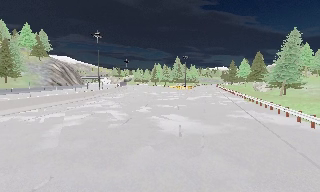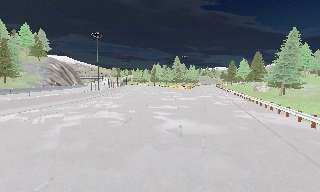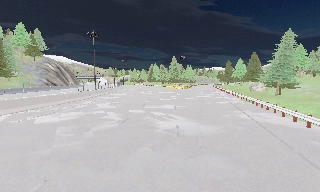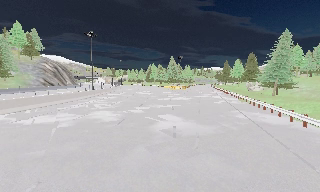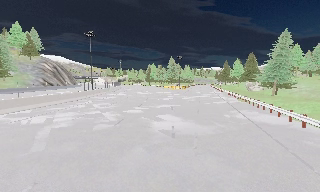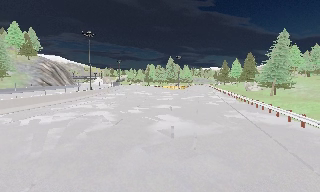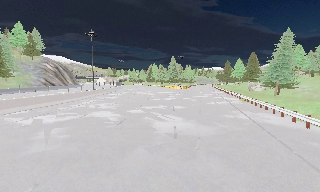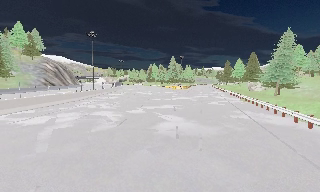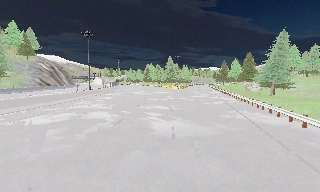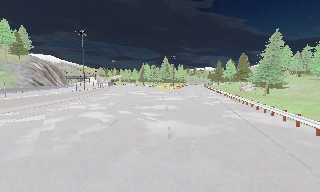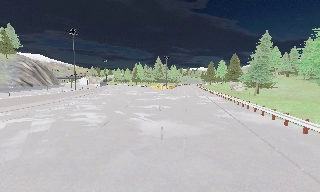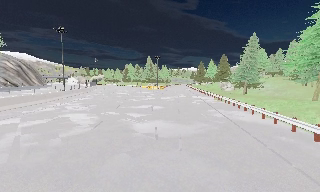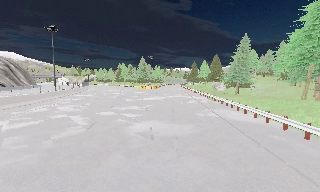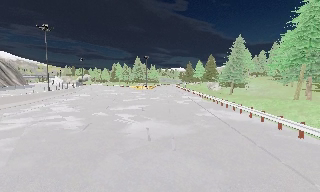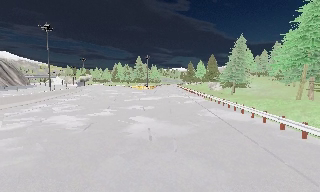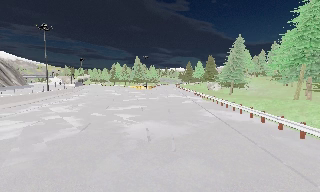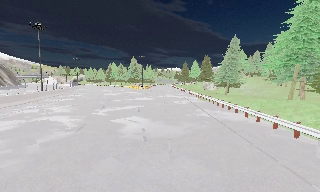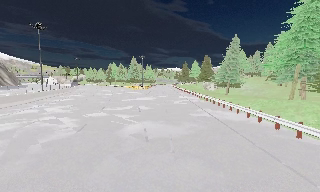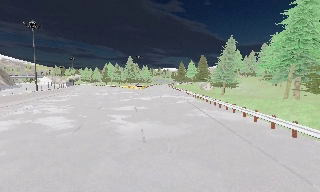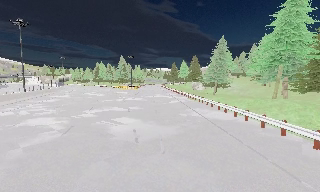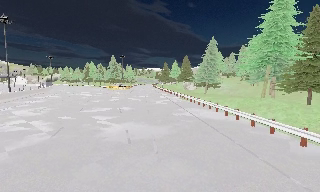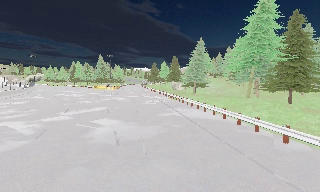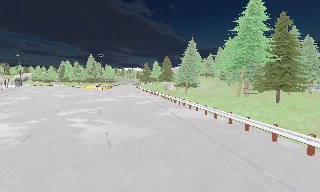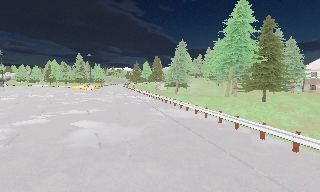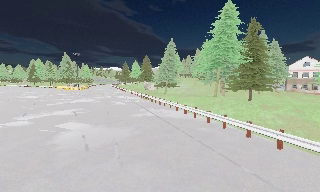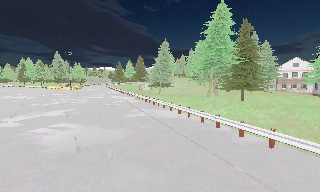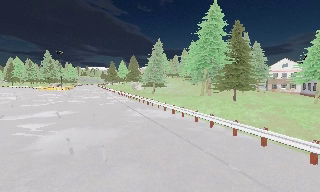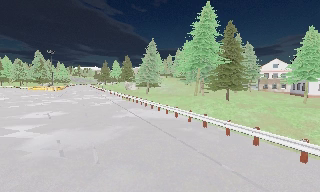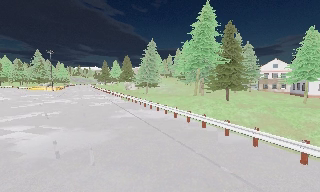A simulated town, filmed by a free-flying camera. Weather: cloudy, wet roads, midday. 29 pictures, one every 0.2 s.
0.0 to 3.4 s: The camera pans to its right, which is clockwise from overhead, by about 15 degrees. It travels forward, about 1 m, so what stands in front looms larger.
3.4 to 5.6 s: The scene slides to the left, as the camera pans about 30 degrees to its right. It travels forward, about 0.5 m, so what stands in front looms larger.
The film runs forward here.
